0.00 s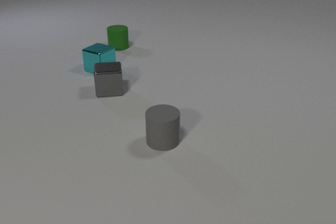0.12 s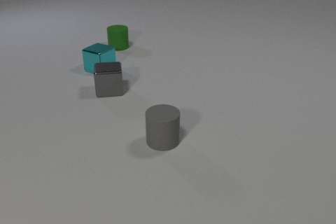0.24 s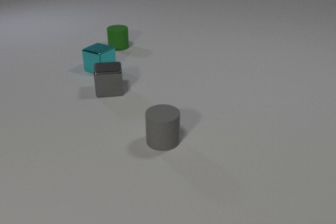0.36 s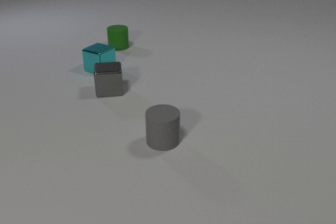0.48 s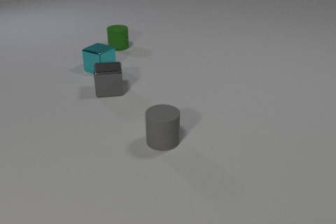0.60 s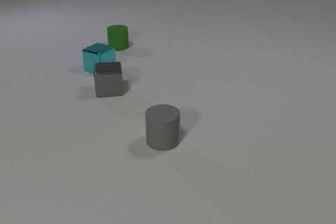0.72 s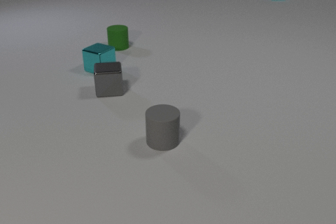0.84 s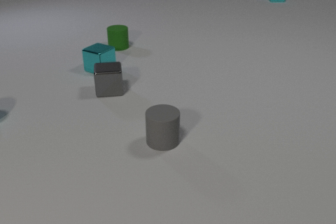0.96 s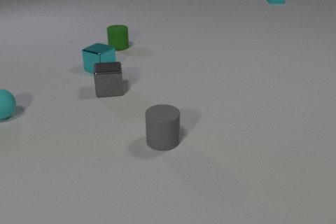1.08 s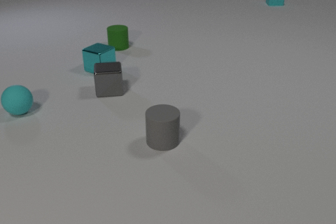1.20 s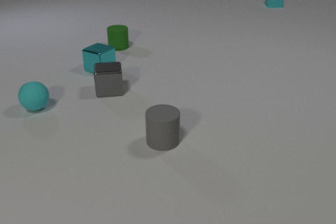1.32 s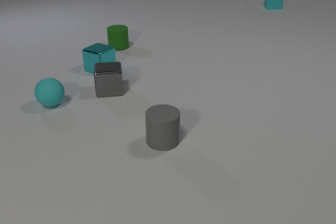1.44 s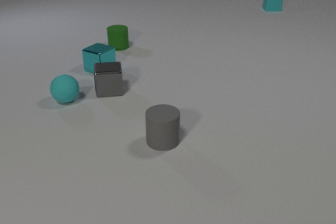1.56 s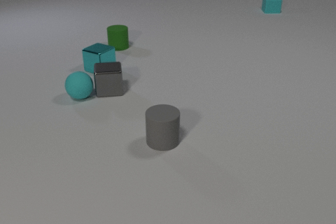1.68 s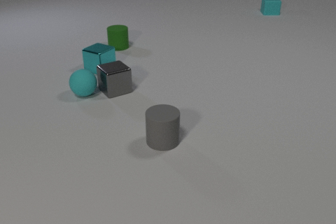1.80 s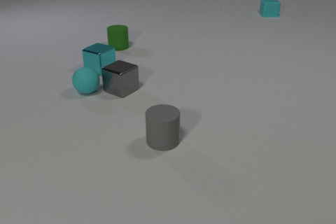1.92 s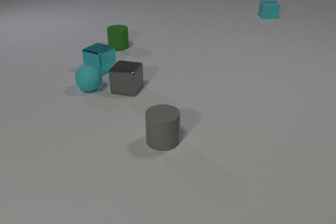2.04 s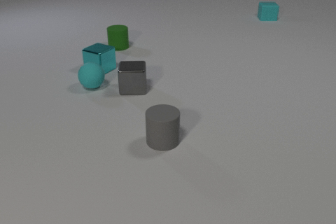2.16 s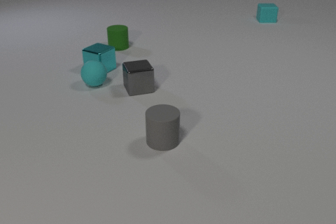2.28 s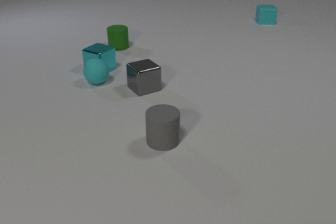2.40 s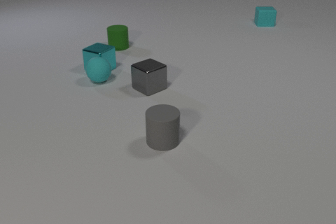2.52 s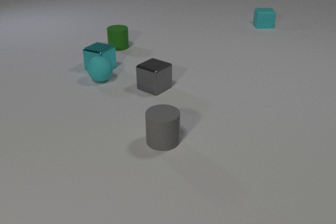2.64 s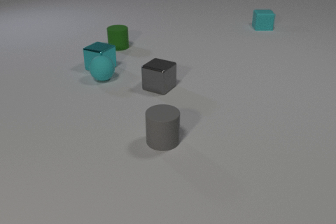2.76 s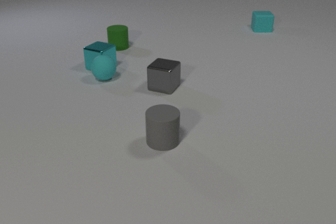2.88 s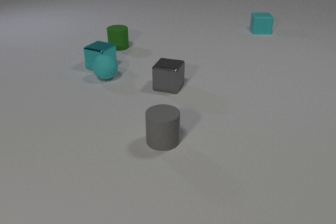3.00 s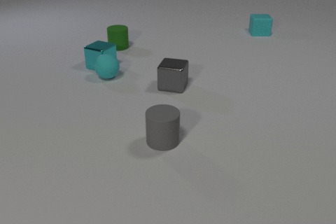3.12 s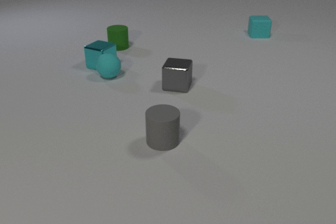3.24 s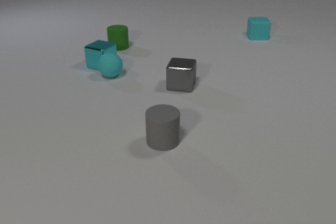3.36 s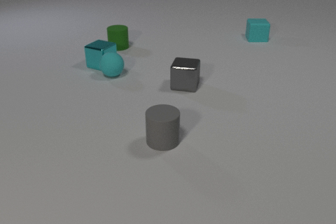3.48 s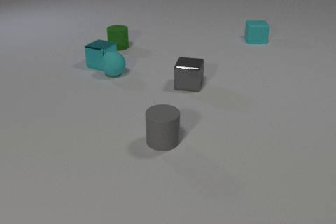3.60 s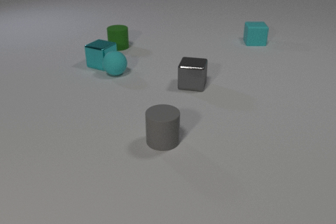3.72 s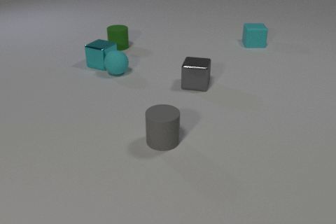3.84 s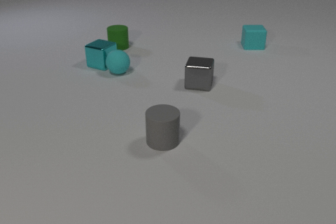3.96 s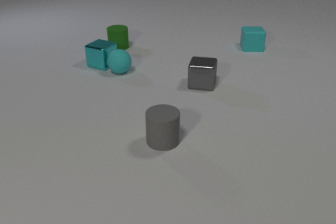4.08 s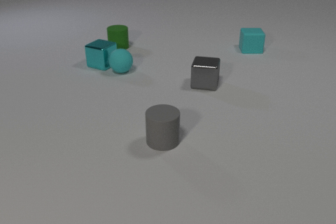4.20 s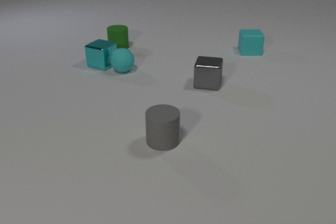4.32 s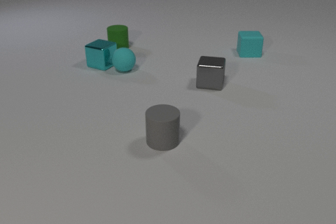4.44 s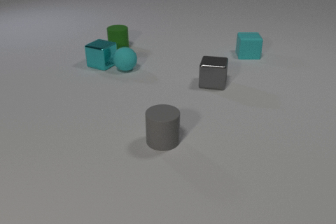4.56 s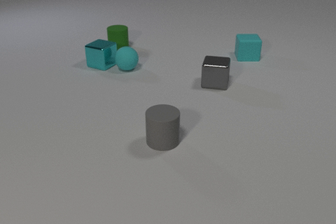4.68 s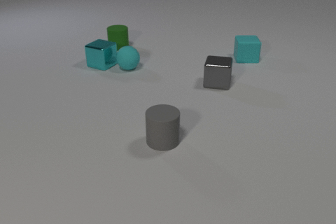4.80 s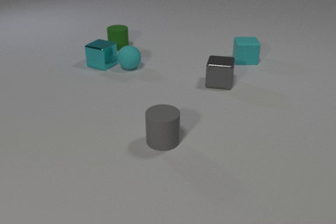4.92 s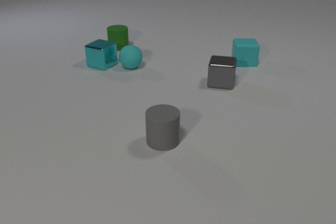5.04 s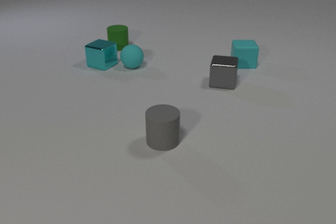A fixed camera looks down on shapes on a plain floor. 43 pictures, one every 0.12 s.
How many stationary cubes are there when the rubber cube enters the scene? 2.
How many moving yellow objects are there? 0.
What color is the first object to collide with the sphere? gray.
0.00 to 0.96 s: The cyan rubber sphere comes in at the left edge, rolls to the right. The cyan rubber cube comes in at the top edge, slides toward the camera.
0.96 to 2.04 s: The cyan rubber sphere rolls to the right and away from the camera. The gray metal cube slides to the right, spins counterclockwise seen from above by about 75 degrees, its near face sliding to the right. The cyan rubber cube slides toward the camera. The cyan rubber sphere and the gray metal cube collide.
2.04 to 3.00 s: The cyan rubber sphere rolls away from the camera and to the right. The gray metal cube slides to the right, spins so that its near face slides to the right, counterclockwise seen from above. The cyan metal cube slides away from the camera. The cyan rubber cube slides toward the camera. The cyan rubber sphere and the cyan metal cube collide.
3.00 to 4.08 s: The cyan rubber sphere rolls to the right and away from the camera. The gray metal cube slides to the right. The cyan rubber cube slides toward the camera.
4.08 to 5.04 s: The cyan rubber sphere rolls to the right and away from the camera. The gray metal cube slides to the right. The cyan rubber cube slides toward the camera.
